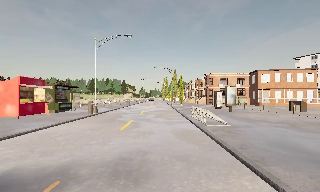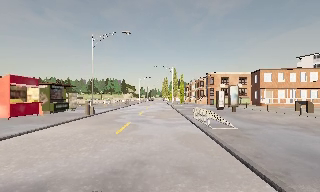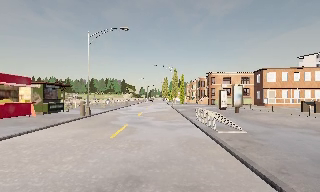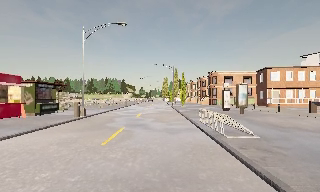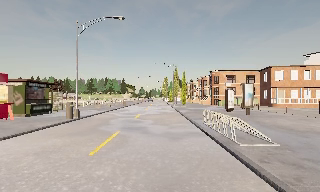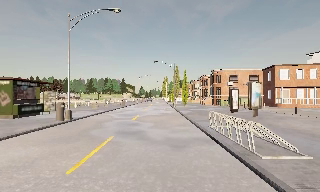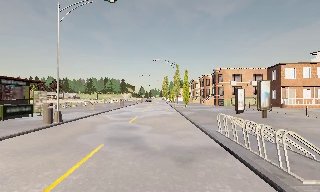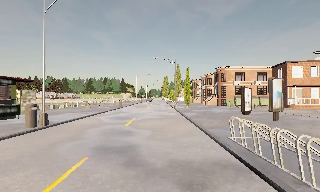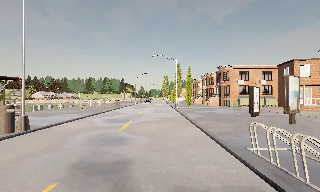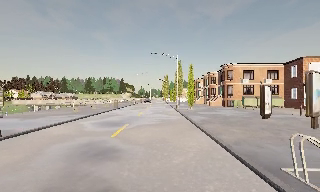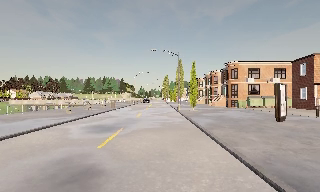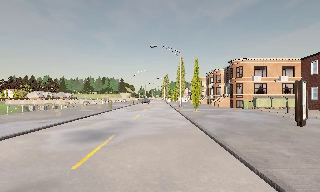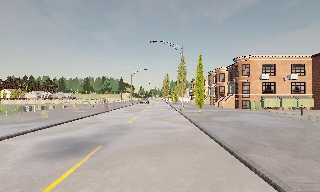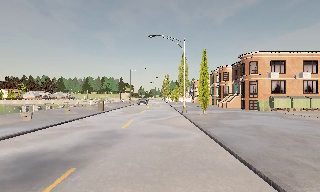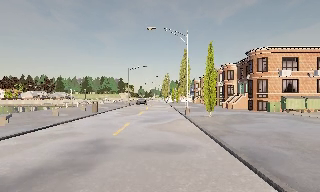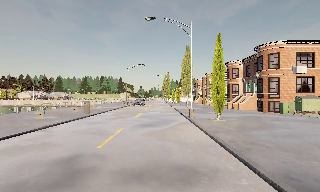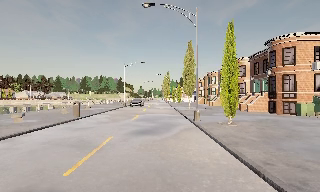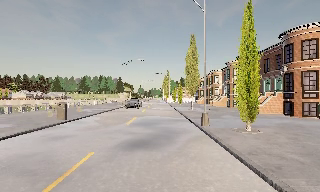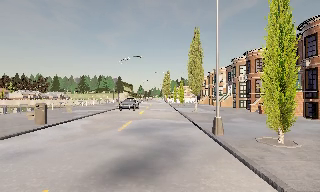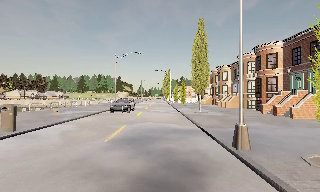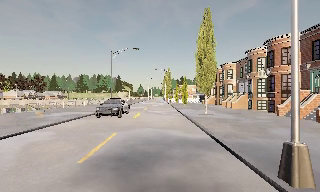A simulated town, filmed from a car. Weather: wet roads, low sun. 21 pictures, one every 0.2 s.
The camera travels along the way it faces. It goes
forward.
0.0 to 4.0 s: The camera travels forward, about 30 m, so what stands in front looms larger. It gains speed.
The film runs forward here.
